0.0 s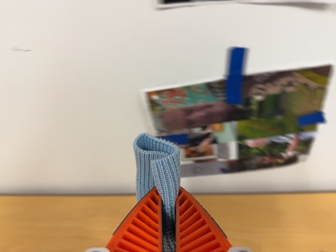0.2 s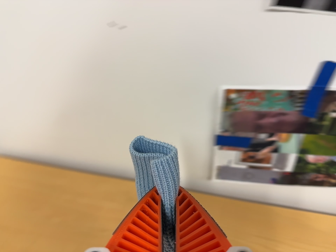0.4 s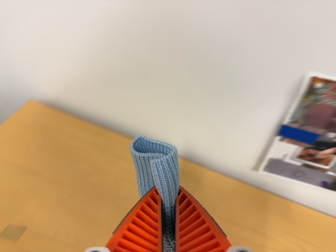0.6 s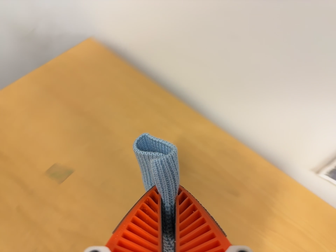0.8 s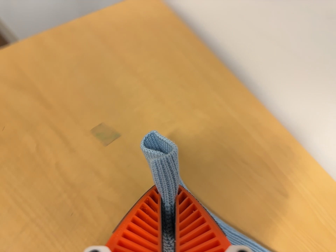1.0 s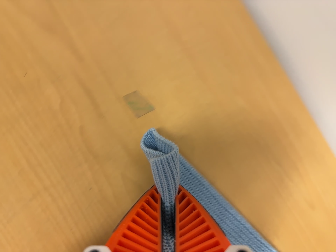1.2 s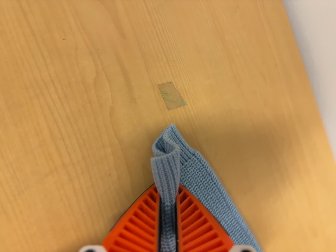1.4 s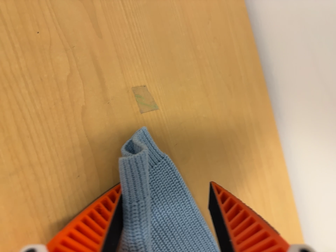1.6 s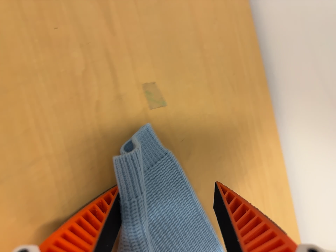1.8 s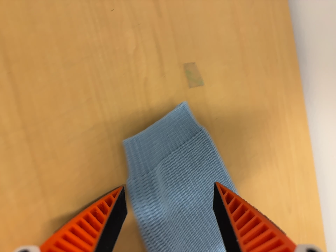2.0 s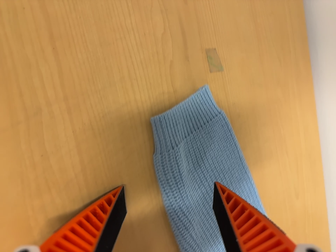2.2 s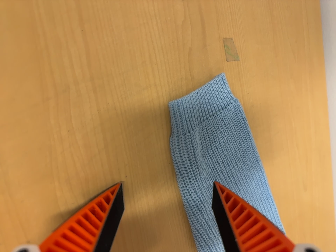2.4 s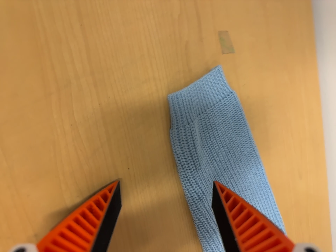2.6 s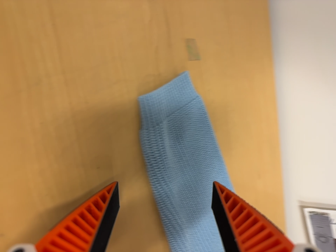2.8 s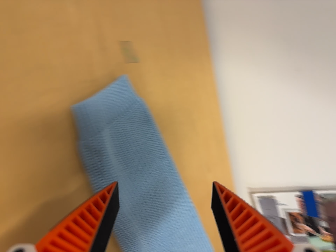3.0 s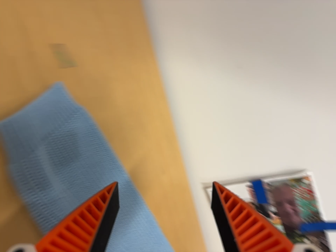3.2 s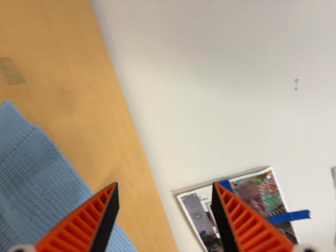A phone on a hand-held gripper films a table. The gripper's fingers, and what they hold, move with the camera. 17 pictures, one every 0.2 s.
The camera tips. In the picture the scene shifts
upward.
0.0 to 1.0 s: The camera travels to its left and forward, about 40 cm, so close, fixed things drift to the right. Its aim tips toward the bottom of its view by about 20 degrees, and the scene shifts upward. It rolls about its line of sight by about 60 degrees, and the scene rotates clockwise.
1.0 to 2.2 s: The camera travels to its left, about 12 cm. It rolls about its line of sight by about 20 degrees, and the scene rotates clockwise.
2.2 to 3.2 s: The camera swings to its right by about 40 degrees, and the scene slides to the left. It rolls about its line of sight by about 15 degrees, and the scene rotates counterclockwise.
The film runs backward here.
